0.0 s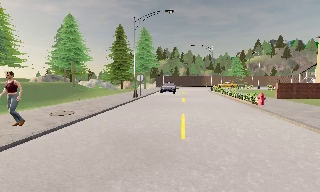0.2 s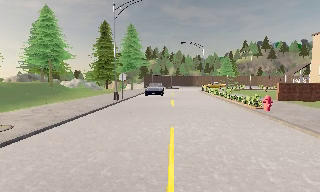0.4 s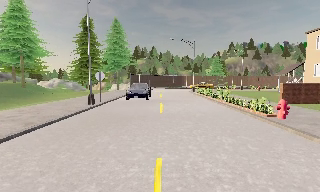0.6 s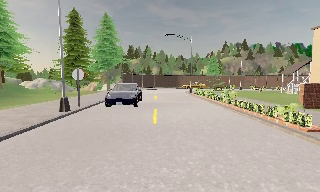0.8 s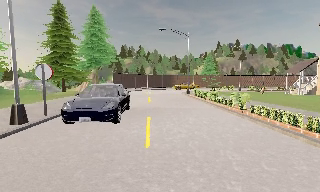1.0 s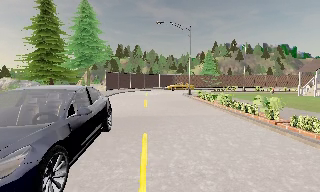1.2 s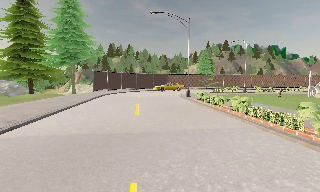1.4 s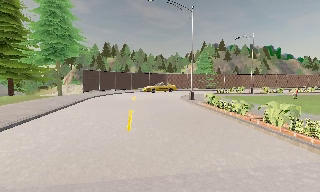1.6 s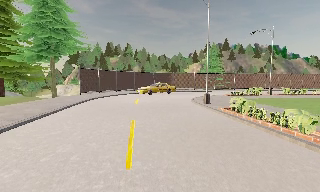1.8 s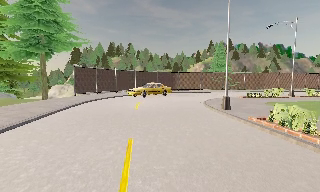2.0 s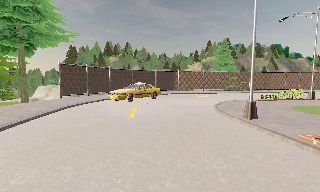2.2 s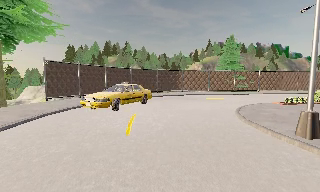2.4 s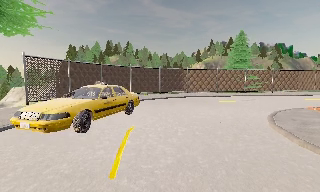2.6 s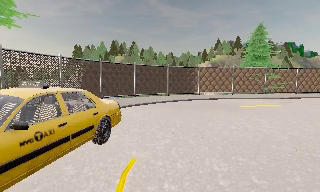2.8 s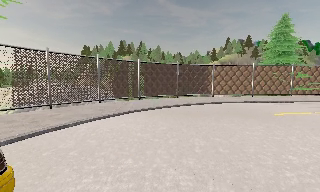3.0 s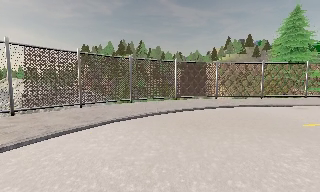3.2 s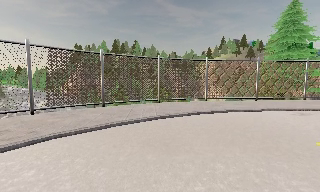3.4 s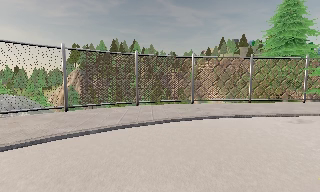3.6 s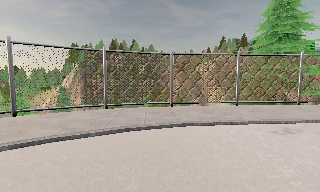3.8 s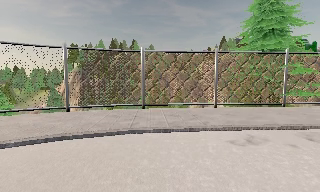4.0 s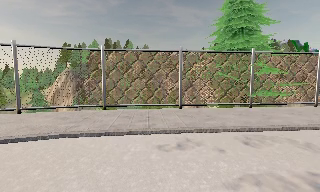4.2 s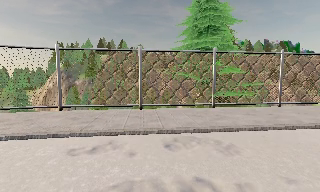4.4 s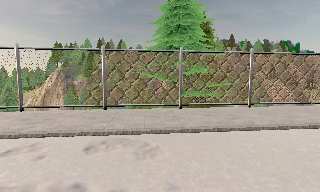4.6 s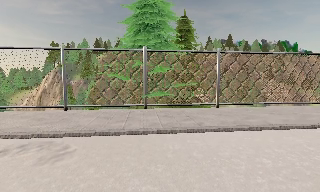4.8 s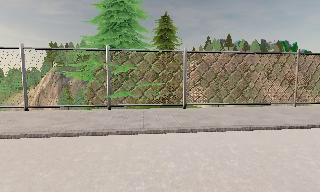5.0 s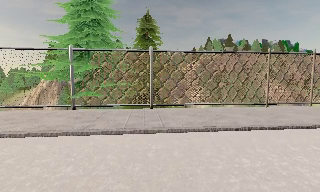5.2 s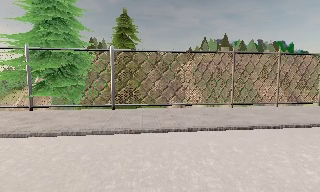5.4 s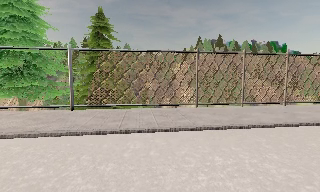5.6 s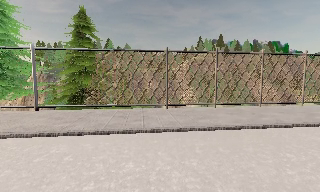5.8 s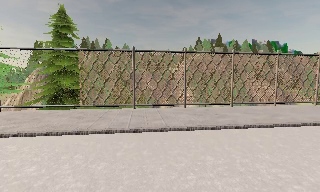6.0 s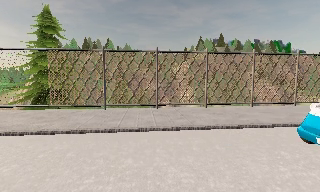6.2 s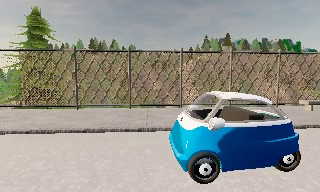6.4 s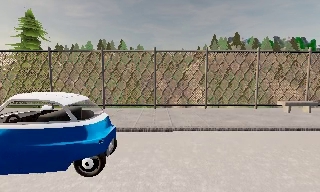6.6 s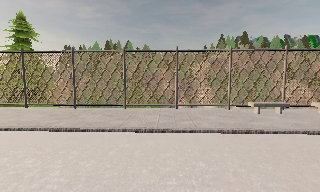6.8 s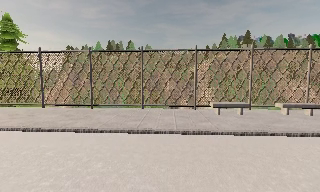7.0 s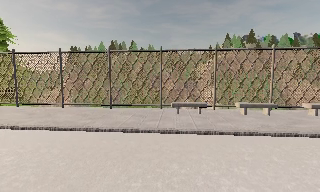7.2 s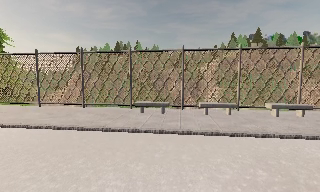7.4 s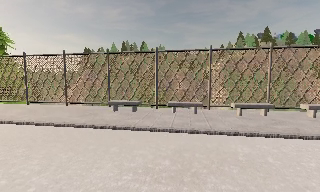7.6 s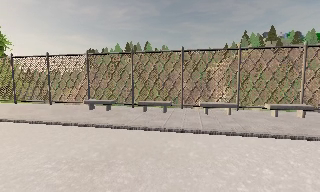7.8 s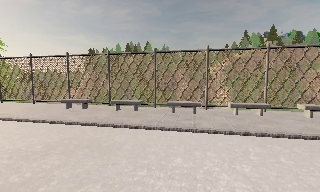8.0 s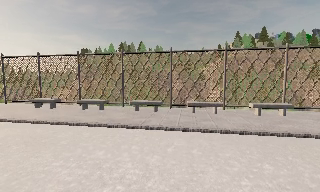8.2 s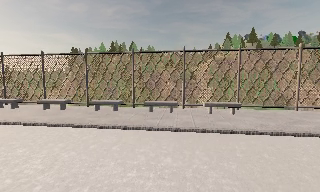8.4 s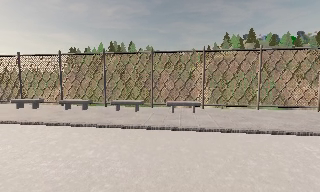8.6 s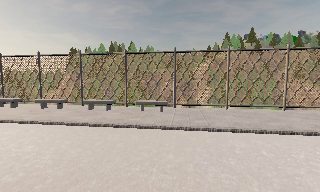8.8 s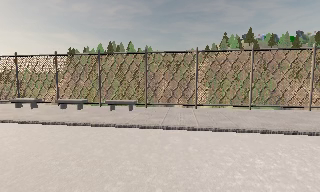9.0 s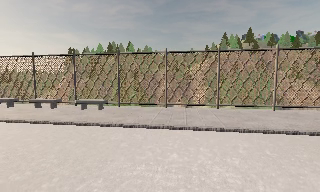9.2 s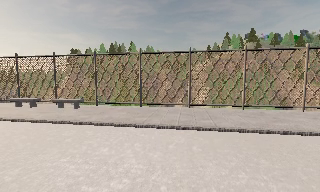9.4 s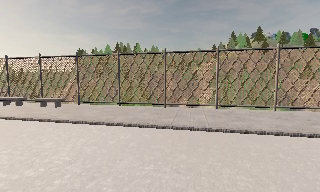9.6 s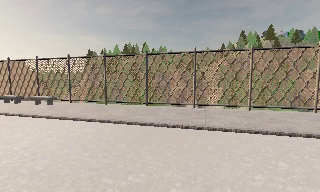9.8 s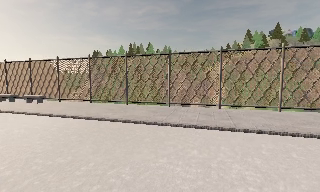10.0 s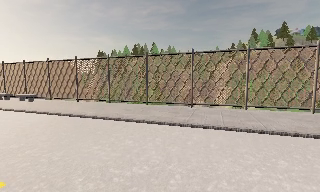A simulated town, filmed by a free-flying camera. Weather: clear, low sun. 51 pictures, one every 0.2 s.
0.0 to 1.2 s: The scene slides to the left, as the camera pans about 15 degrees to its right. It travels forward, about 13 m, so what stands in front looms larger.
1.2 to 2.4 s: The camera travels forward, about 13 m, so what stands in front looms larger.
2.4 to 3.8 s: The camera travels forward and to its right, about 13 m, so what stands in front looms larger.
3.8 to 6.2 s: The camera travels to its right, about 20 m, so close, fixed things drift to the left.
6.2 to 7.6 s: The camera pans to its left, which is counterclockwise from overhead, by about 15 degrees. It travels to its right, about 13 m, so close, fixed things drift to the left.
7.6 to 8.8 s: The camera travels to its right, about 10 m, so close, fixed things drift to the left.
8.8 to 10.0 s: The camera pans to its left, which is counterclockwise from overhead, by about 10 degrees. It travels to its right, about 10 m, so close, fixed things drift to the left.
The film runs forward here.
